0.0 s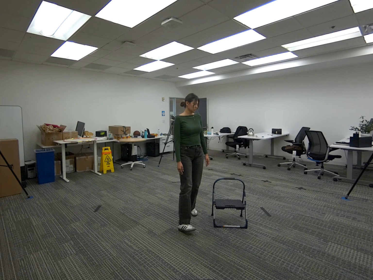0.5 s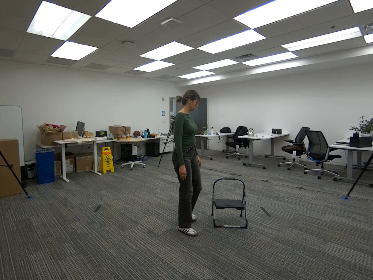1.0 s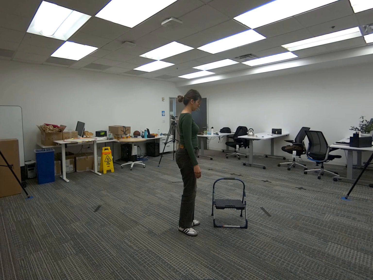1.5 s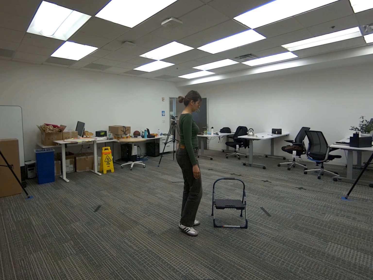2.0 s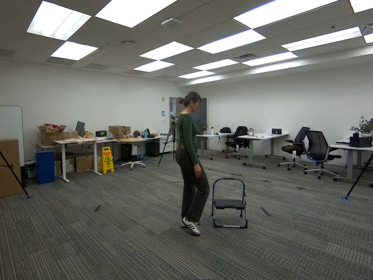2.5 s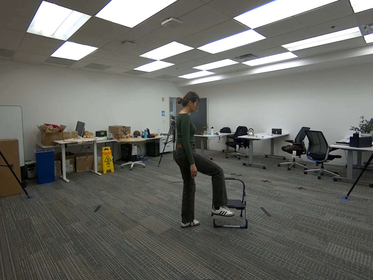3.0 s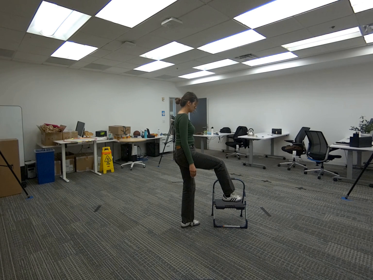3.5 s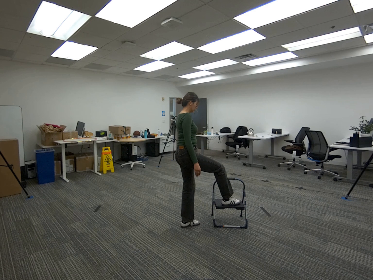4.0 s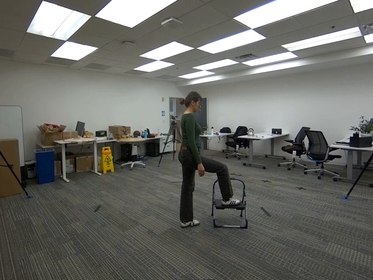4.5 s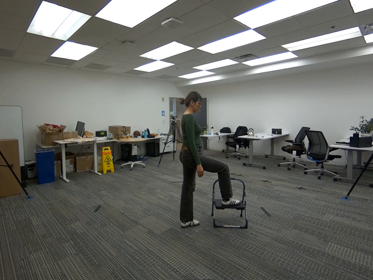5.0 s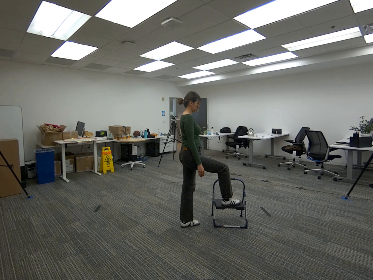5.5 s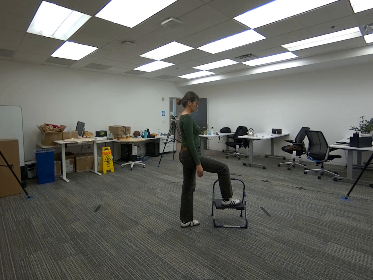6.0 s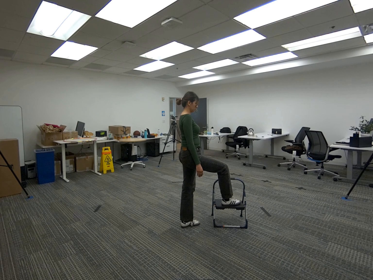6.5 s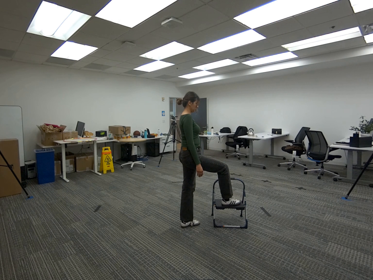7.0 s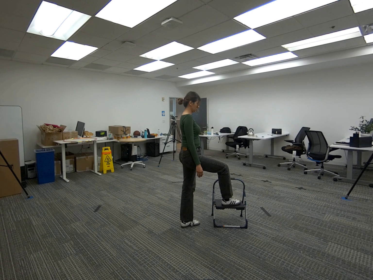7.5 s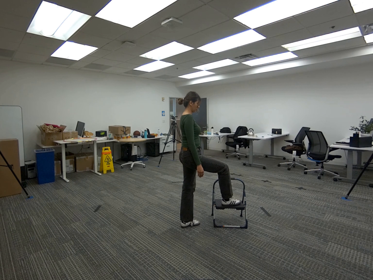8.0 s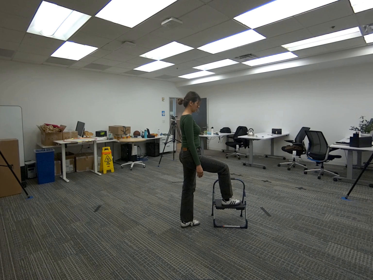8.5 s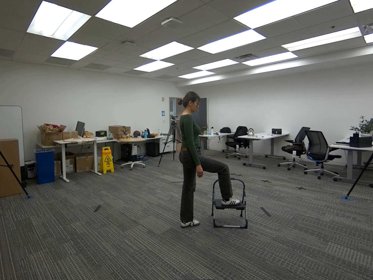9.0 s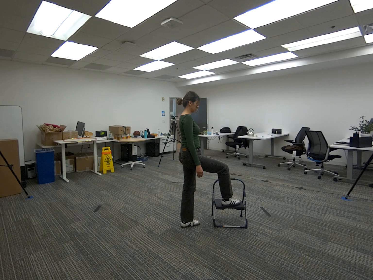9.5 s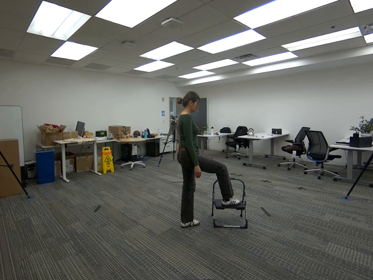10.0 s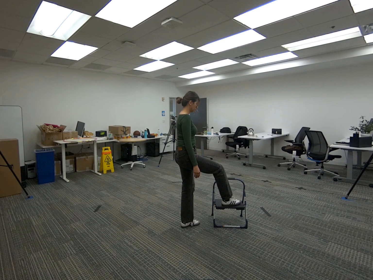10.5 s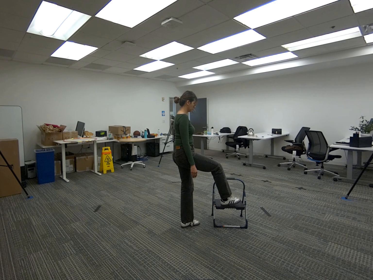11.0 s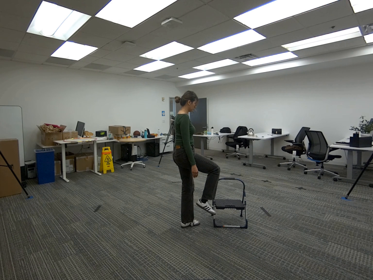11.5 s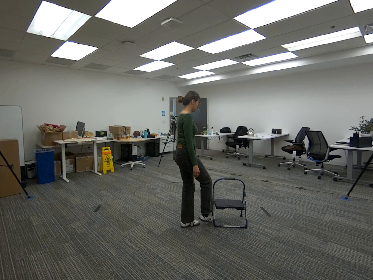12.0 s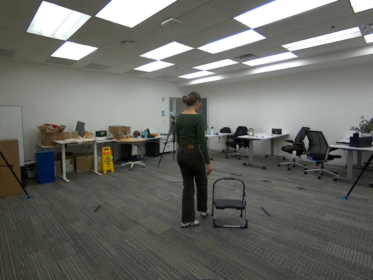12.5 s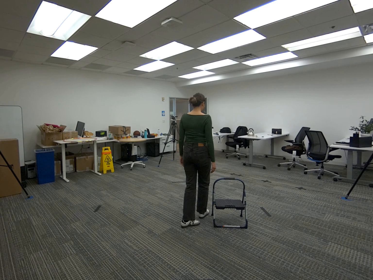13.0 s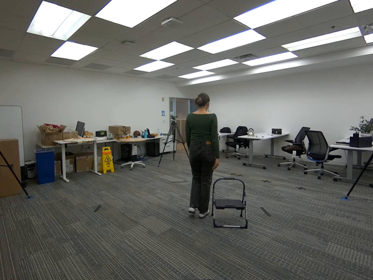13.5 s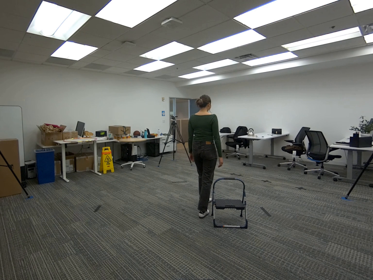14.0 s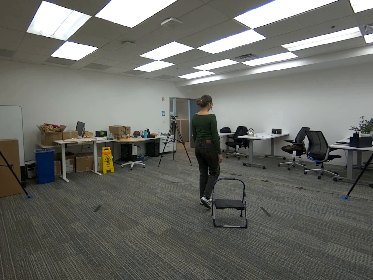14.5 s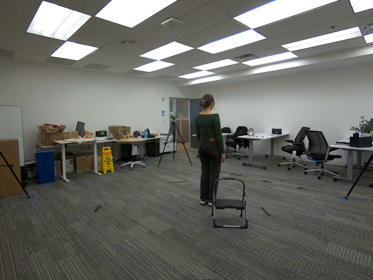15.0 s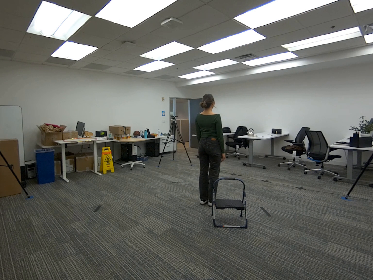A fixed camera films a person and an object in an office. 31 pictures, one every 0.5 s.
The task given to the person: Walk over to the step ladder and place one foot on the step ladder while the other foot remains on the floor.
